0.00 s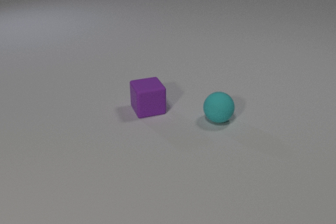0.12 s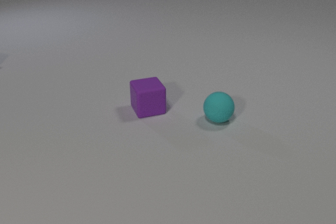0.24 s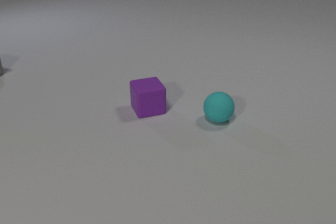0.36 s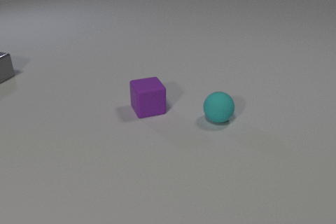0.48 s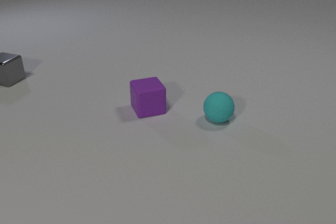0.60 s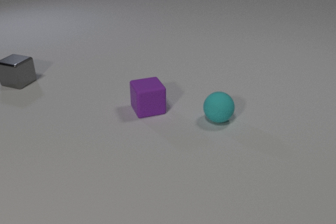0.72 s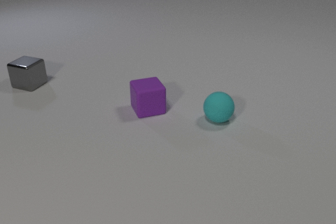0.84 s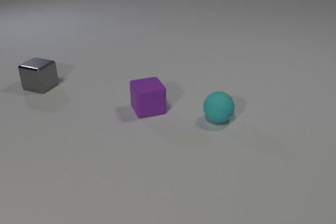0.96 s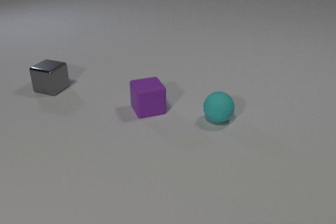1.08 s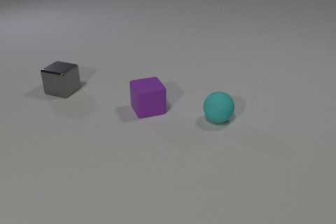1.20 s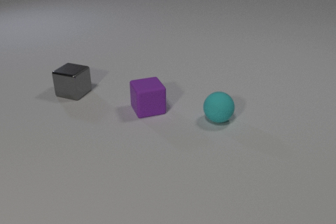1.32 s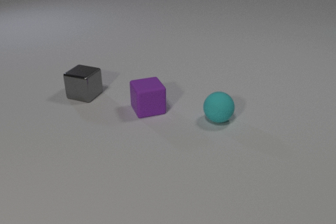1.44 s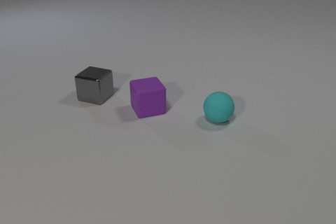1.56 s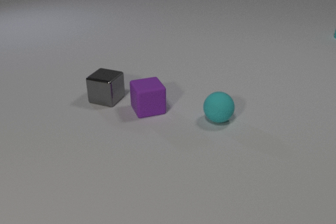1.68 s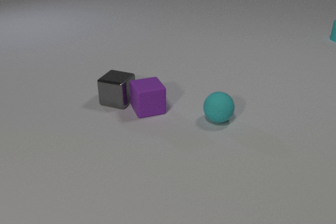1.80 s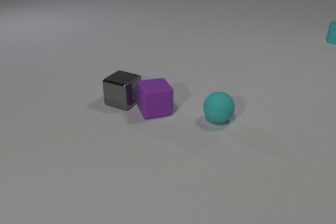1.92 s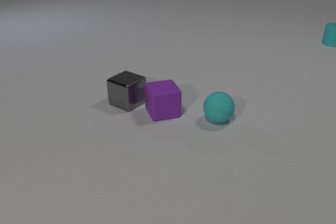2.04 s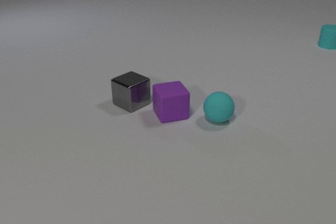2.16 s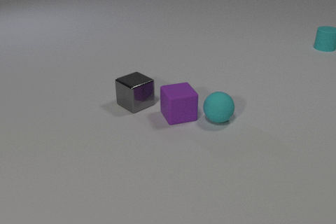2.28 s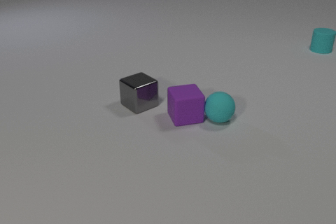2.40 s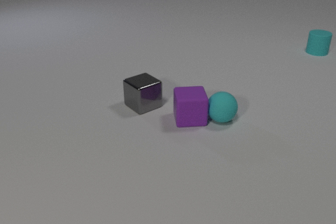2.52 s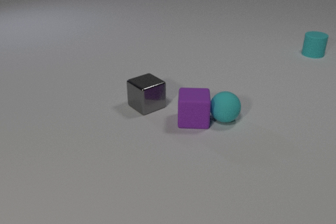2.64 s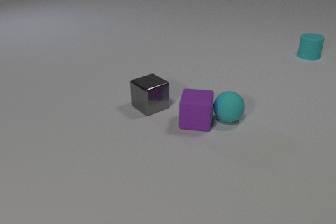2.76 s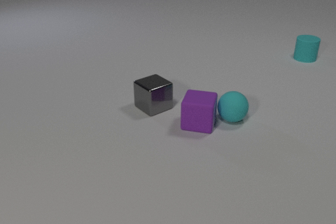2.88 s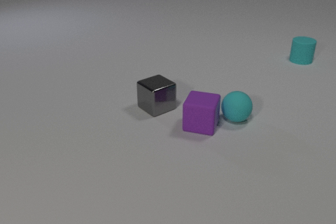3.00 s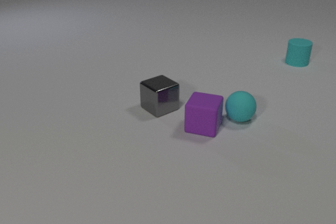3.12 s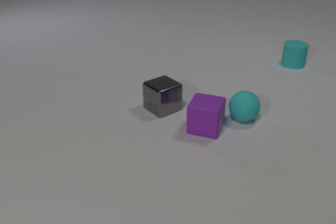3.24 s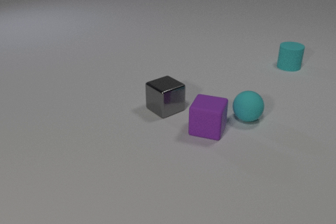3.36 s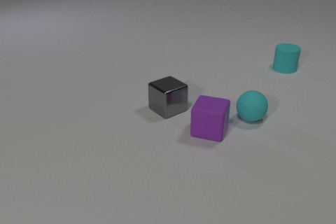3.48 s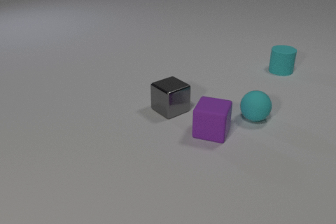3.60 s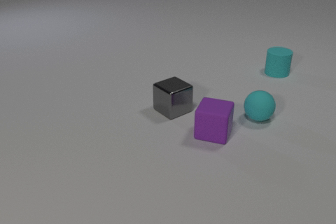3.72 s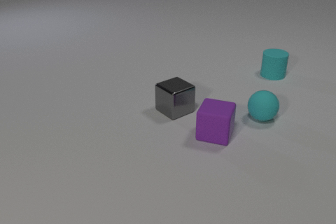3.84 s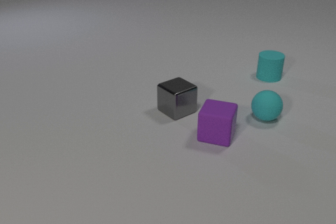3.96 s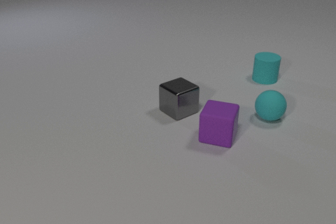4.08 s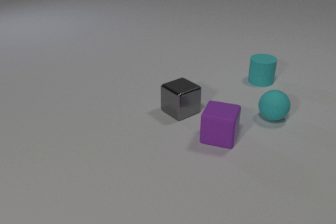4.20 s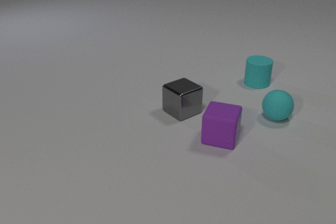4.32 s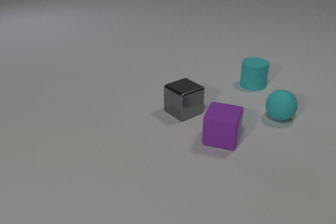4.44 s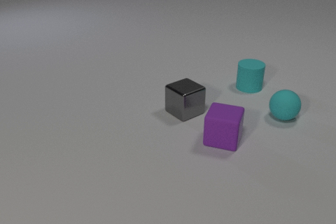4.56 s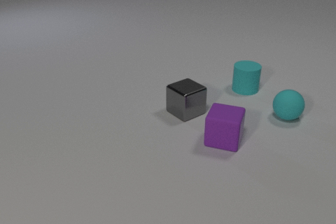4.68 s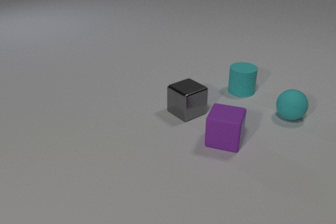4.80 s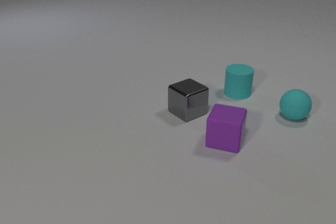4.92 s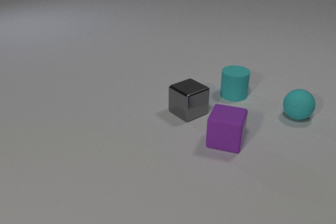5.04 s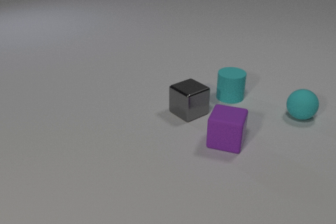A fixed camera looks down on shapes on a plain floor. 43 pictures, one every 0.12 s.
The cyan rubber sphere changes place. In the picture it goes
to the right.
The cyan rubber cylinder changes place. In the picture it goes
toward the camera.
0.00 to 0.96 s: The gray metal cube comes in at the left edge, slides to the right and toward the camera.
0.96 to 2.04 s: The gray metal cube slides to the right and toward the camera, spins so that its near face slides to the left, clockwise seen from above. The purple rubber cube slides to the right and toward the camera. The cyan rubber cylinder comes in at the right edge, slides toward the camera and to the left. The gray metal cube and the purple rubber cube collide.
2.04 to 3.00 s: The gray metal cube slides to the right. The purple rubber cube slides to the right and toward the camera, spins so that its near face slides to the left, clockwise seen from above. The cyan rubber cylinder slides toward the camera and to the left. The cyan rubber sphere rolls to the right. The purple rubber cube and the cyan rubber sphere collide.
3.00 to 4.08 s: The gray metal cube slides to the right. The purple rubber cube slides toward the camera and to the right. The cyan rubber cylinder slides toward the camera and to the left. The cyan rubber sphere rolls to the right.
4.08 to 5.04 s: The gray metal cube slides to the right. The purple rubber cube slides to the right and toward the camera. The cyan rubber cylinder slides toward the camera and to the left. The cyan rubber sphere rolls to the right.
How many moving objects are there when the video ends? 4.
What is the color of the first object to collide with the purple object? gray.
What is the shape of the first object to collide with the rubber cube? cube.
